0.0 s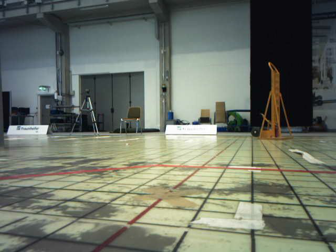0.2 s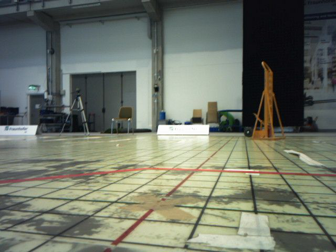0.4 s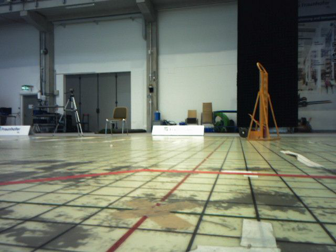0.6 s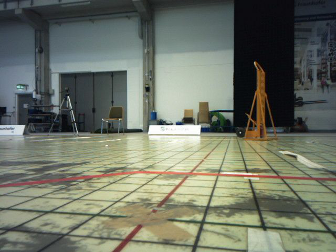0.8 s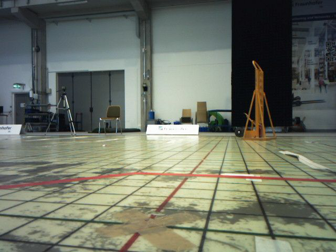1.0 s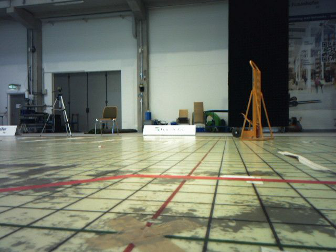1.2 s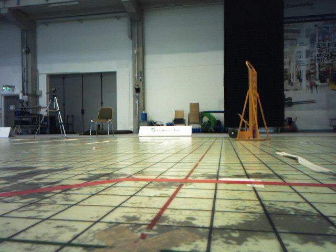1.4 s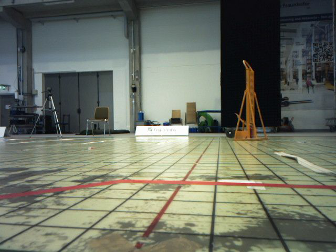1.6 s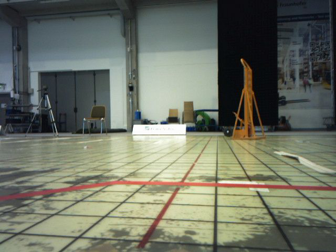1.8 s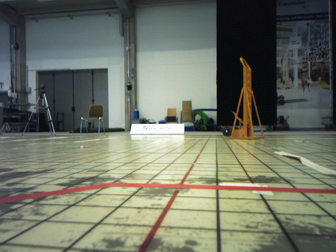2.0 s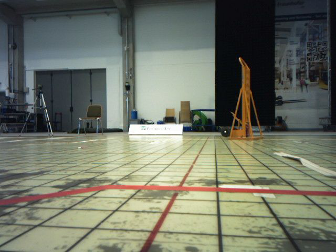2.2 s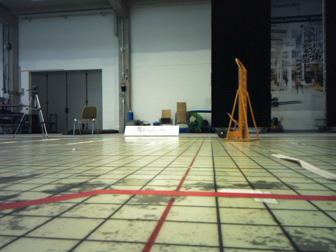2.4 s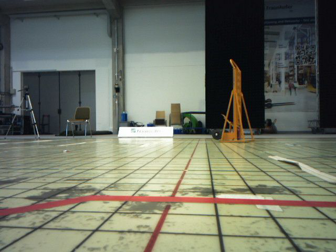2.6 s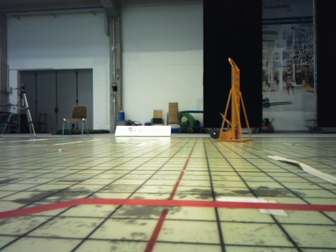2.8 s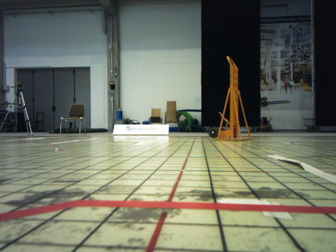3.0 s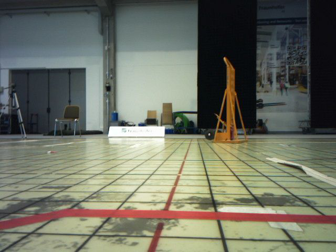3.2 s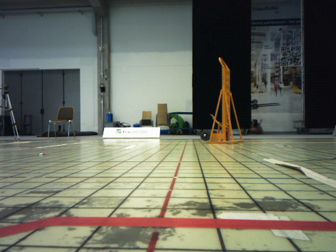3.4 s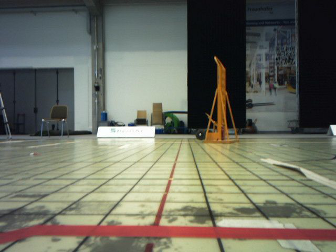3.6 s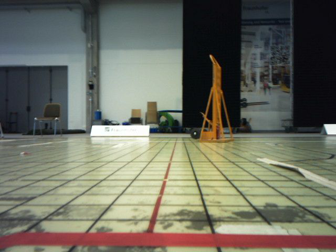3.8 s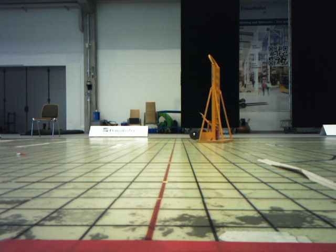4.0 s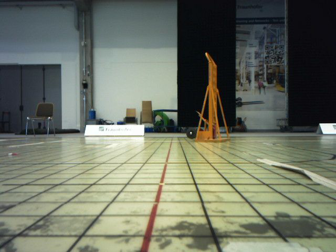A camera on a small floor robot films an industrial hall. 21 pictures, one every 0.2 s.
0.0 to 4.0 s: The camera swings to its right by about 15 degrees, and the scene slides to the left. It travels forward, about 0.8 m, so what stands in front looms larger.
The film runs forward here.
